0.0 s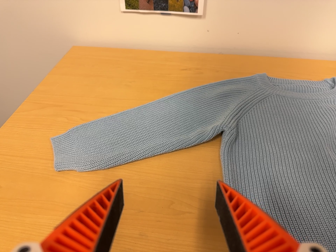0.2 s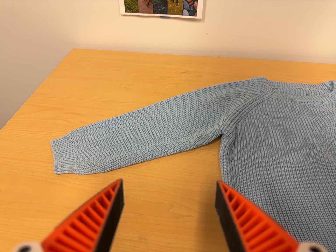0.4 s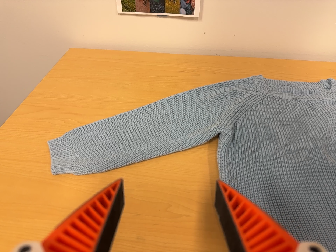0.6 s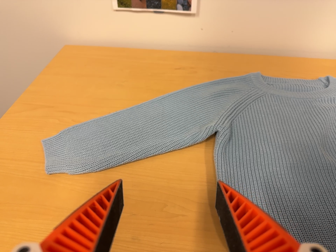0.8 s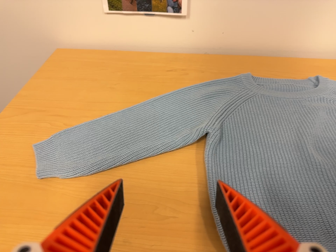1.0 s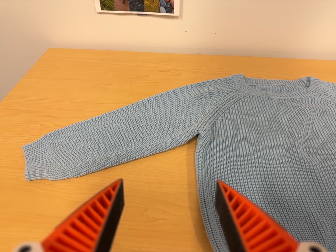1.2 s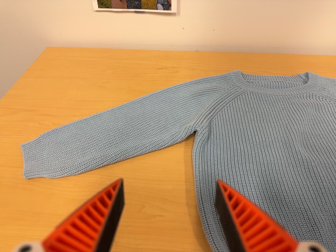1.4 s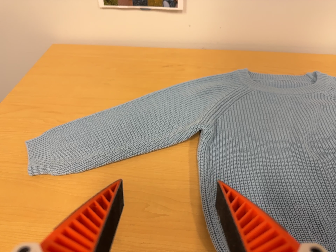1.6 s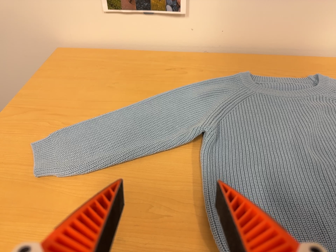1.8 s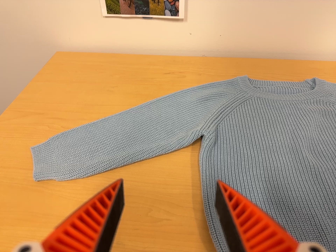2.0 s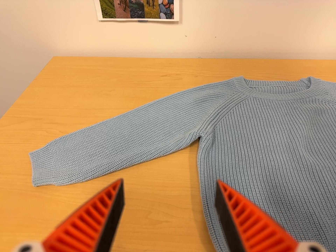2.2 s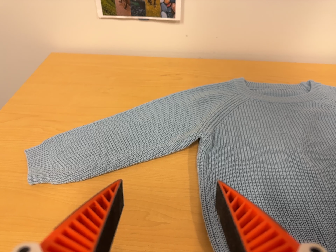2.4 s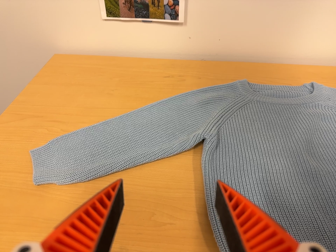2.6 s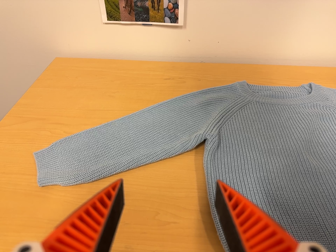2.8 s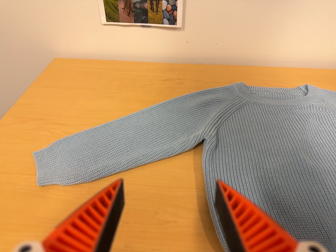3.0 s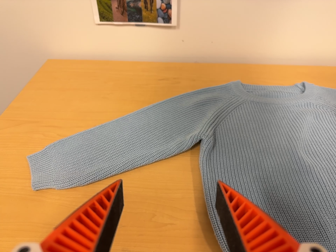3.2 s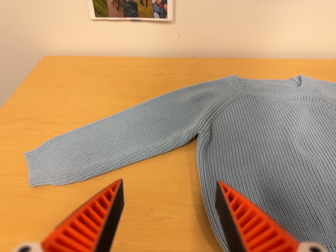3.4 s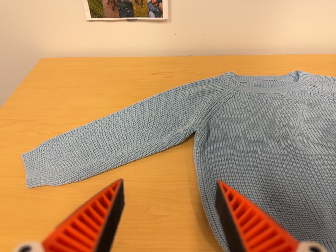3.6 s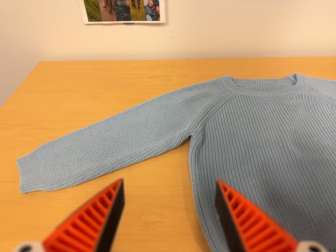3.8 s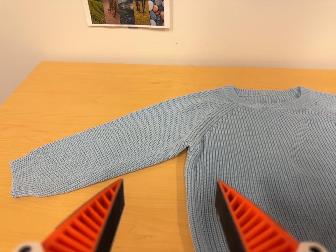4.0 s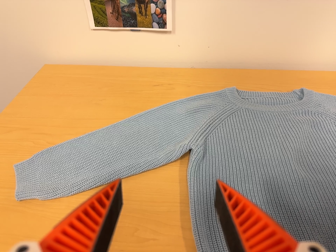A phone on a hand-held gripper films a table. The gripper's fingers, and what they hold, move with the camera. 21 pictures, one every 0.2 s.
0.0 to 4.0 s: The camera travels to its right, about 6 cm, so close, fixed things drift to the left.
The film runs backward here.
